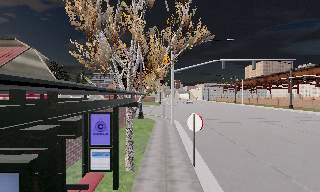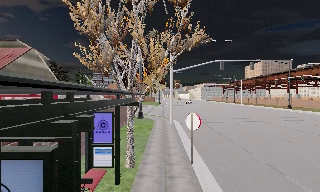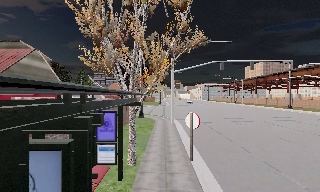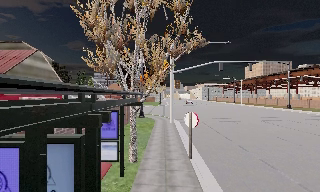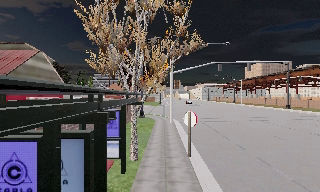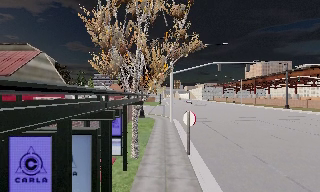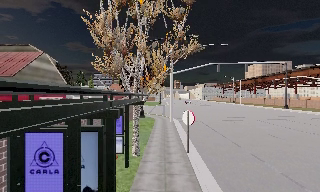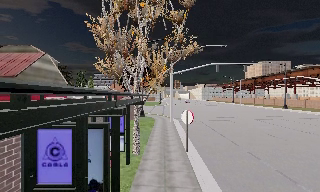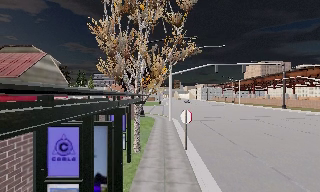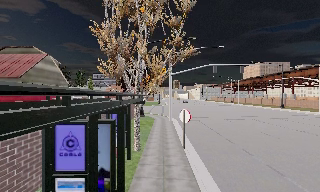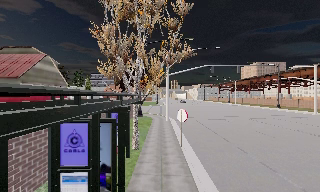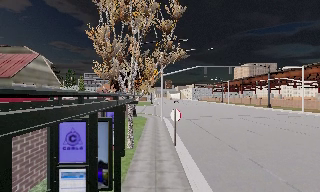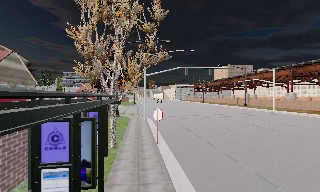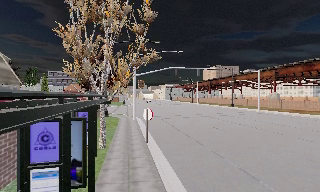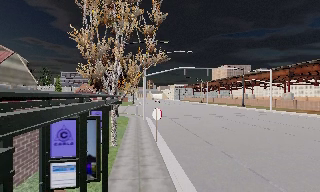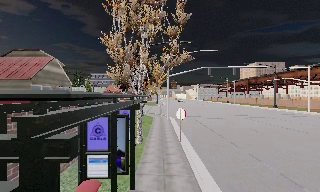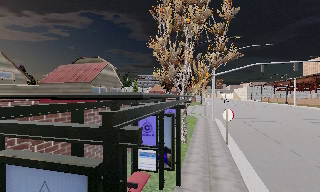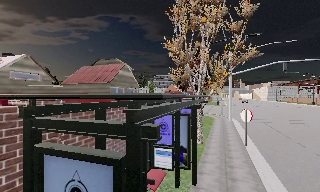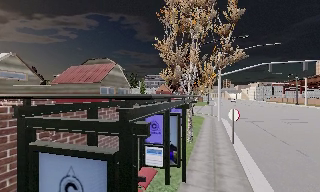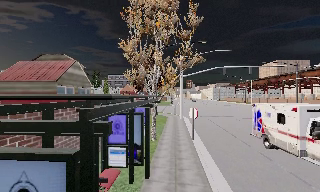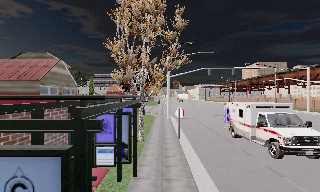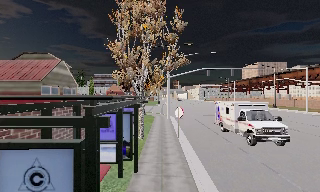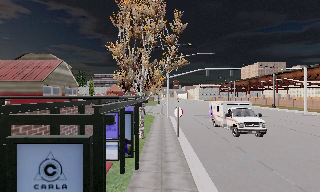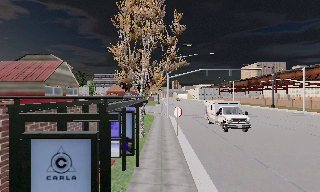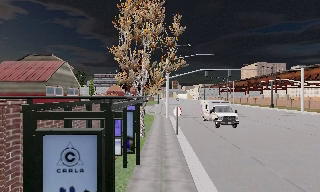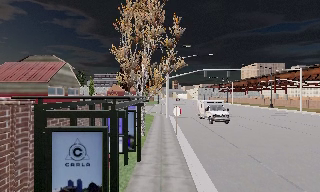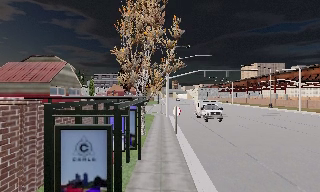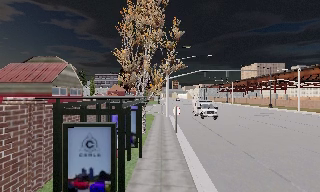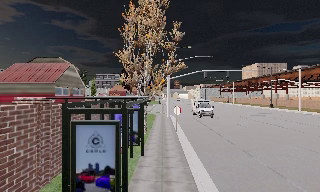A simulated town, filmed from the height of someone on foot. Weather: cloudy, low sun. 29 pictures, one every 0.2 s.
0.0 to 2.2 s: The camera travels backward, about 2.5 m, so what stands in front gets smaller.
2.2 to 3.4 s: The scene slides to the right, as the camera pans about 25 degrees to its left. It travels backward, about 1 m, so what stands in front gets smaller.
3.4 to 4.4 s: The camera pans to its right, which is clockwise from overhead, by about 20 degrees. It travels backward, about 1 m, so what stands in front gets smaller.
4.4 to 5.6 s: The camera travels backward, about 1.5 m, so what stands in front gets smaller.
The film runs backward here.
